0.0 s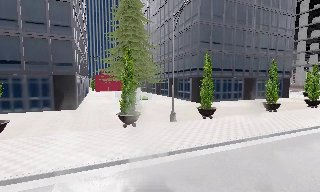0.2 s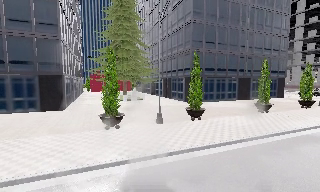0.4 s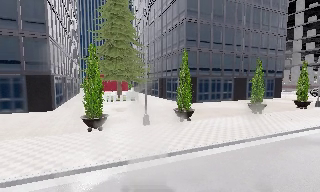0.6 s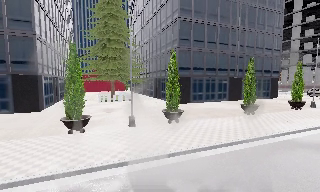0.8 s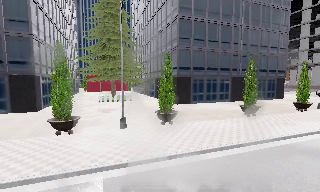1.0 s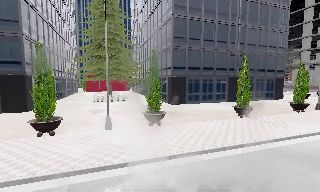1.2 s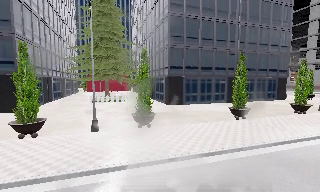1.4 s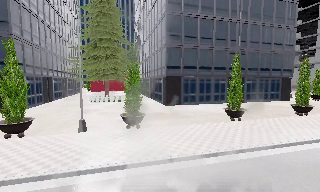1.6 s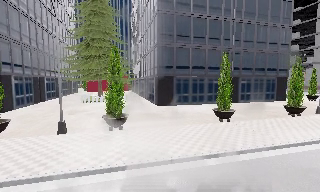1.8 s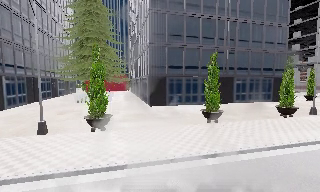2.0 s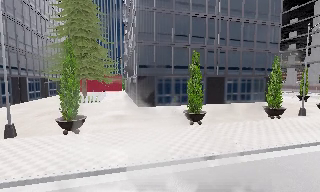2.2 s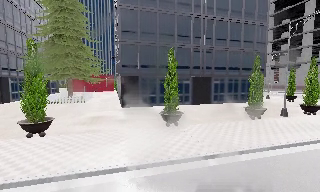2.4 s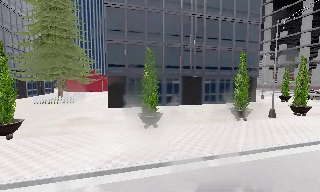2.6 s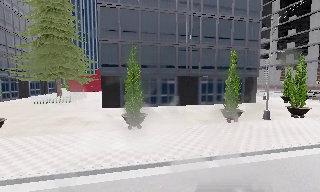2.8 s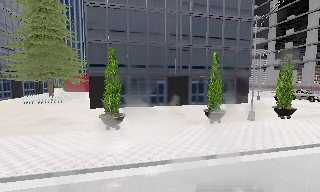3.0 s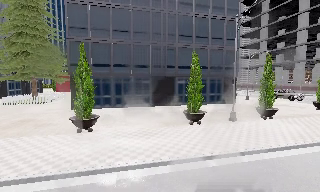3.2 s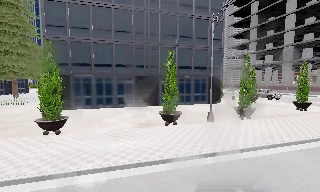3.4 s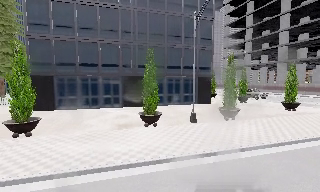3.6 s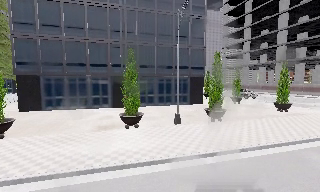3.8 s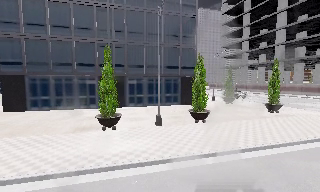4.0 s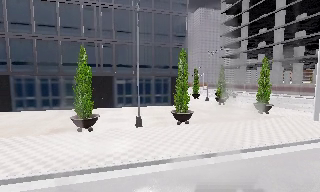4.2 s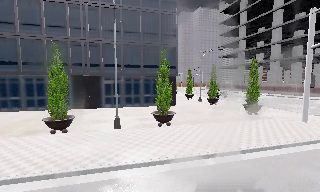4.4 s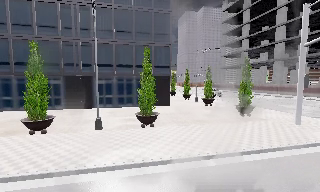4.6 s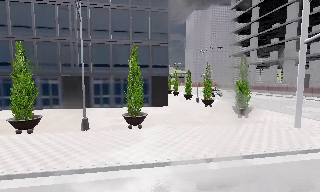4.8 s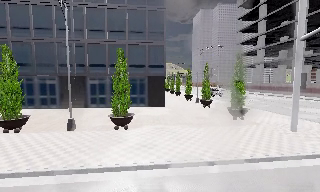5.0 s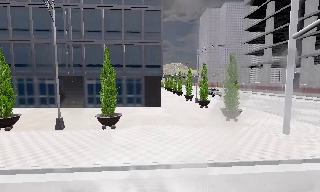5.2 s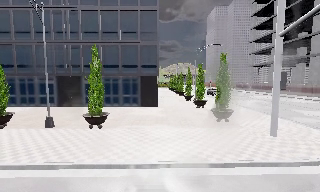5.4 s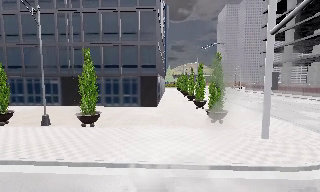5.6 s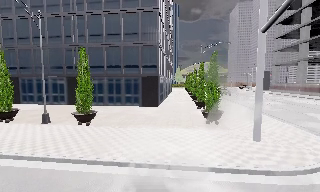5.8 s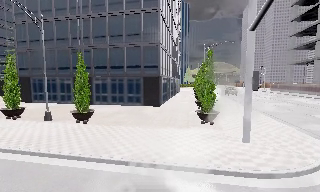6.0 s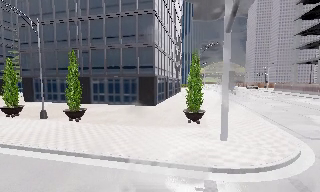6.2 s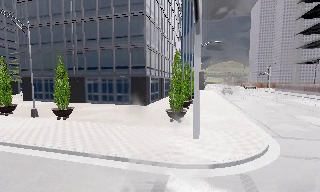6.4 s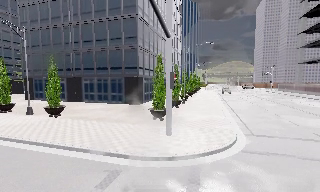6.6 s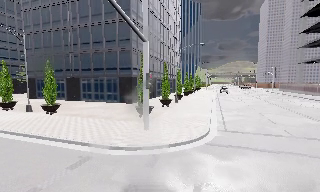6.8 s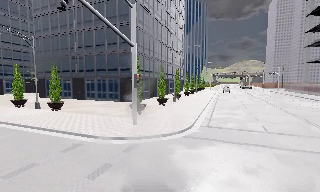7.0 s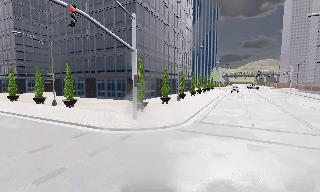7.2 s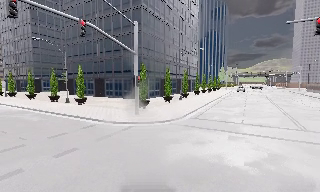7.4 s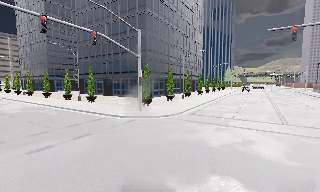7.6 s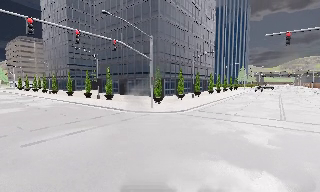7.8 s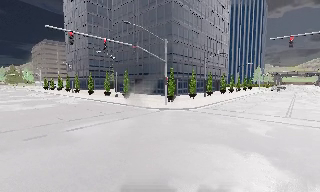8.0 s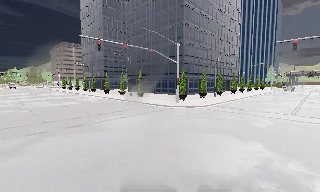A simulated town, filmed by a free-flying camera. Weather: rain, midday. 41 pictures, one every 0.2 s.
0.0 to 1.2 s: The camera travels to its right and forward, about 6 m, so close, fixed things drift to the left.
1.2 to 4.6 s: The camera travels to its right, about 20 m, so close, fixed things drift to the left.
4.6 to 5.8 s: The camera pans to its left, which is counterclockwise from overhead, by about 20 degrees. It travels to its right, about 7 m.
5.8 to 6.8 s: The camera pans to its left, which is counterclockwise from overhead, by about 10 degrees. It travels to its right and backward, about 8 m, so close, fixed things drift to the left.
6.8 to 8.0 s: The camera pans to its left, which is counterclockwise from overhead, by about 25 degrees. It travels backward, about 10 m, so what stands in front gets smaller.
The film runs backward here.
